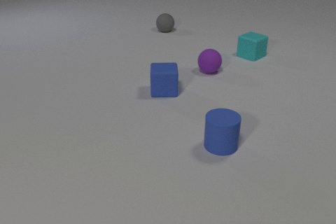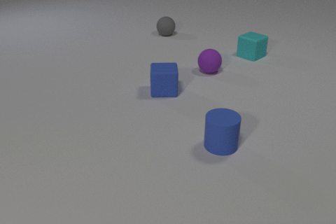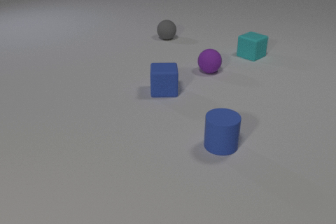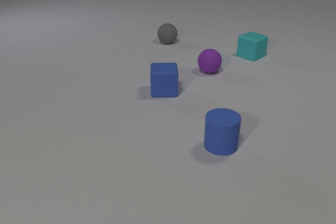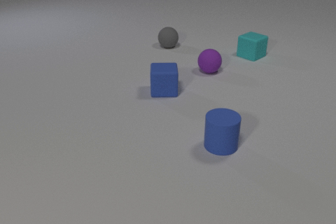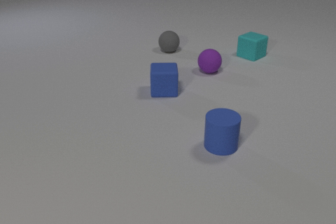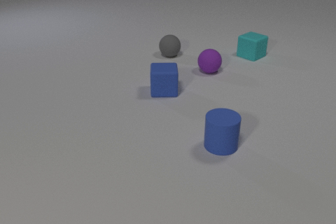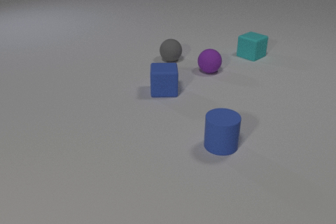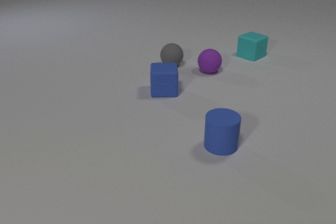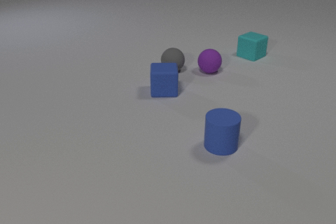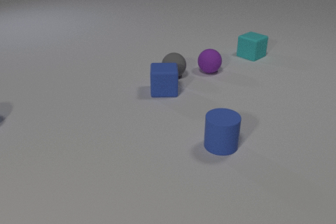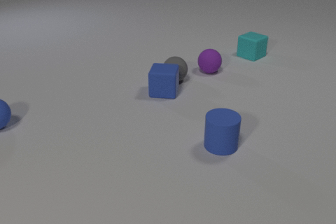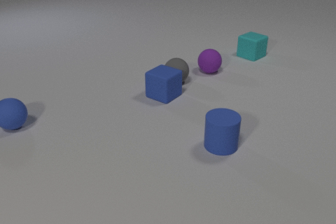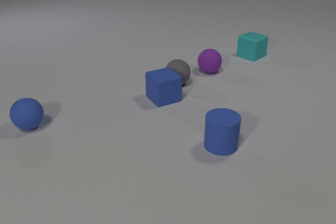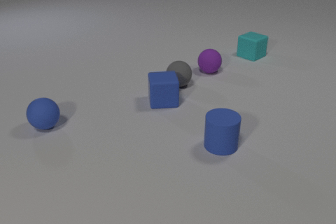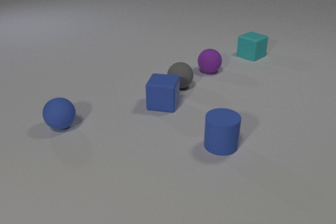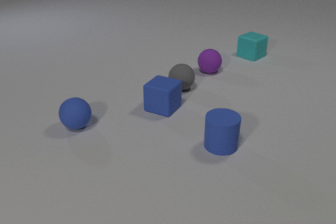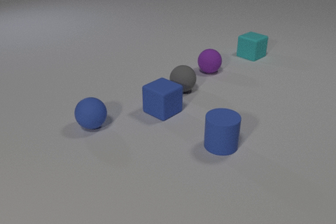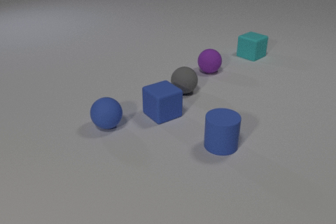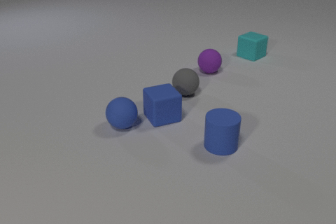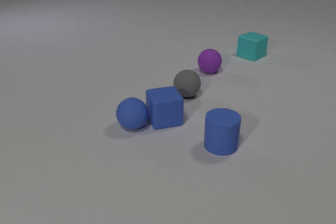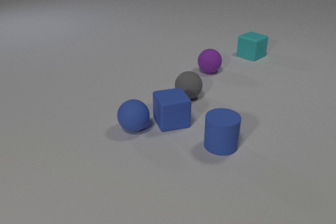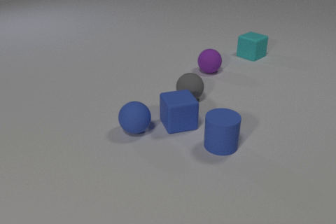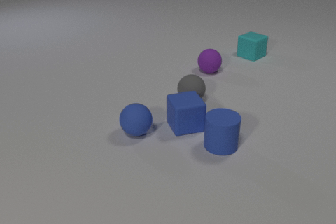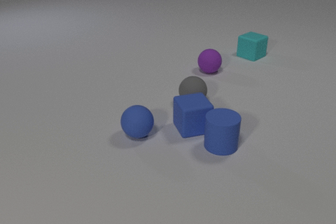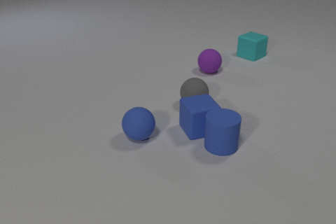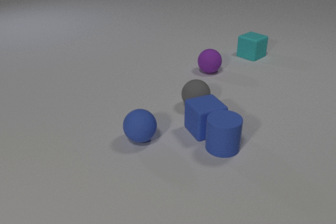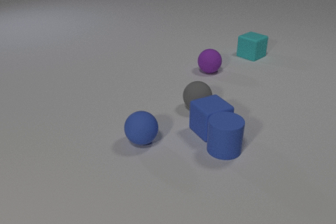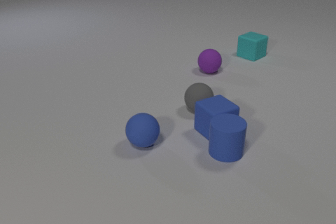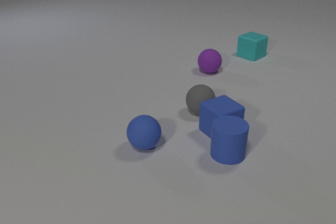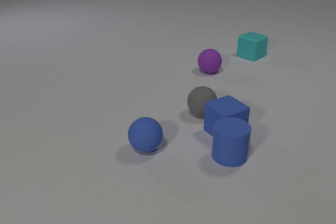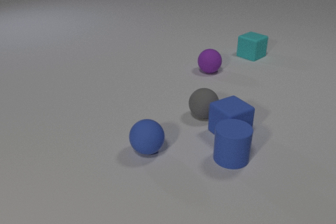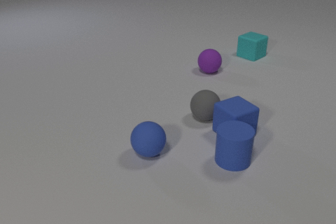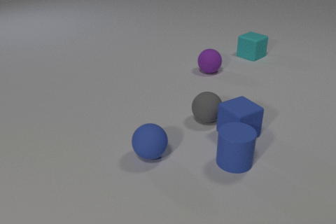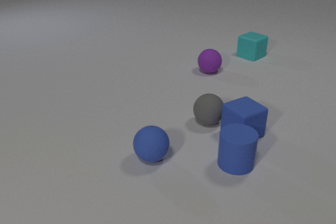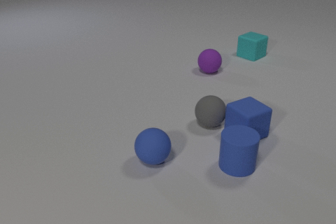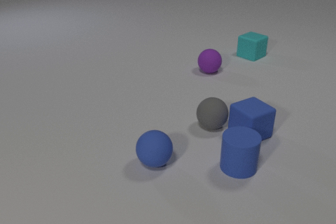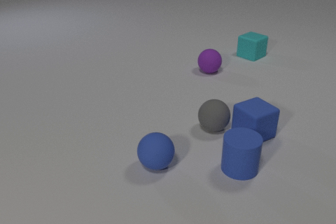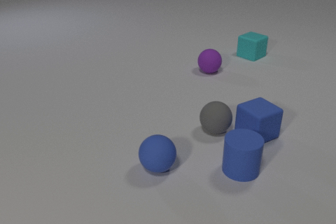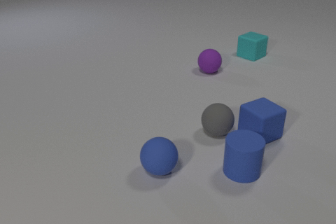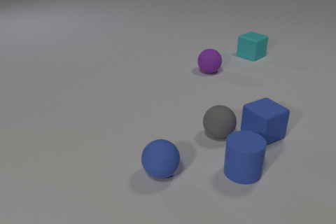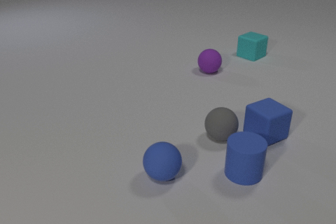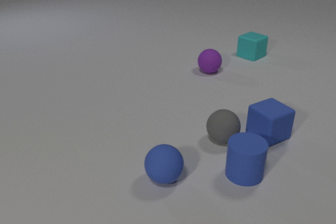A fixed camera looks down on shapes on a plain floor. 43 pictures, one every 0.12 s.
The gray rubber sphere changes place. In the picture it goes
toward the camera.
The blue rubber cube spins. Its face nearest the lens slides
to the left.
0.00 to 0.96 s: The gray rubber sphere rolls toward the camera.
0.96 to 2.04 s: The gray rubber sphere rolls toward the camera. The blue rubber cube slides toward the camera, spins clockwise seen from above by about 135 degrees, its near face sliding to the left. The blue rubber sphere comes in at the left edge, rolls to the right. The gray rubber sphere and the blue rubber cube collide.
2.04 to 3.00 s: The gray rubber sphere rolls toward the camera. The blue rubber cube slides to the right and toward the camera, spins clockwise seen from above by about 30 degrees, its near face sliding to the left. The blue rubber sphere rolls to the right and toward the camera. The blue rubber cube and the blue rubber sphere collide. The blue rubber cube and the blue rubber cylinder collide.
3.00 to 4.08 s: The gray rubber sphere rolls toward the camera and to the right. The blue rubber cube slides to the right. The blue rubber sphere rolls toward the camera. The blue rubber cylinder slides toward the camera and to the right.
4.08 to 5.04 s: The gray rubber sphere rolls toward the camera and to the right. The blue rubber cube slides to the right. The blue rubber sphere rolls toward the camera. The blue rubber cylinder slides toward the camera and to the right.
What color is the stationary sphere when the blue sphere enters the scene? purple.
Are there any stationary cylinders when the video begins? yes.
What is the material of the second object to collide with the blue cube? rubber.
